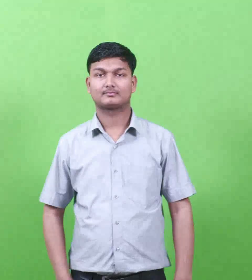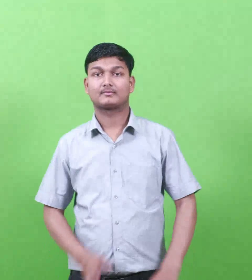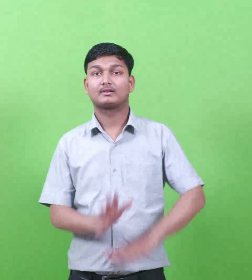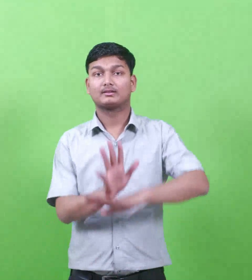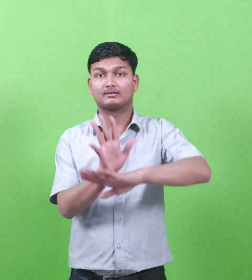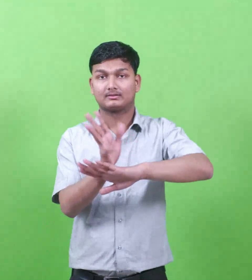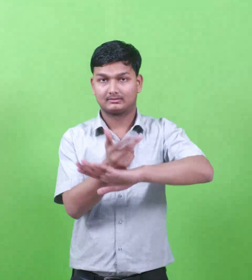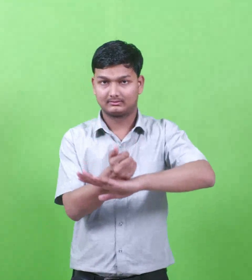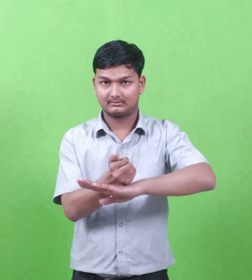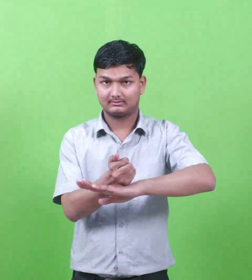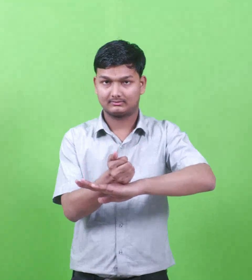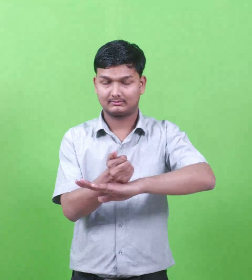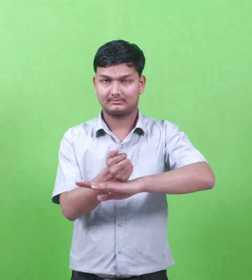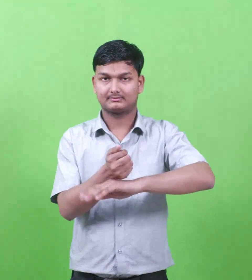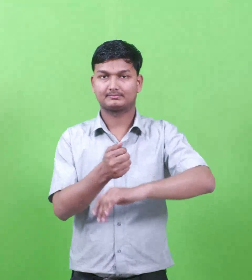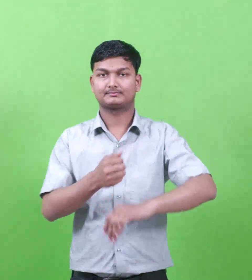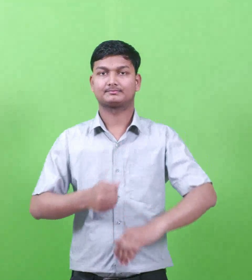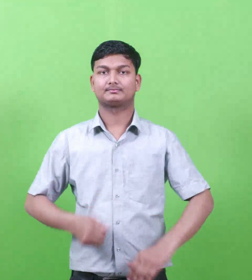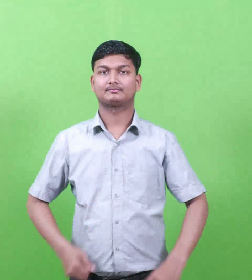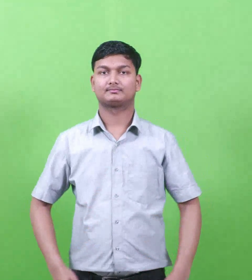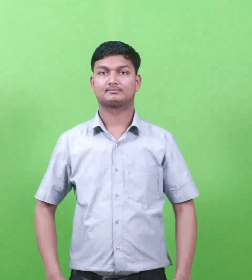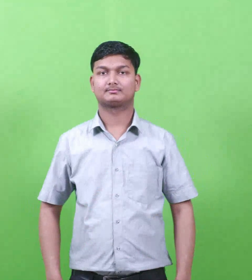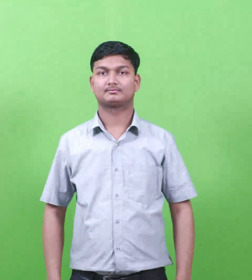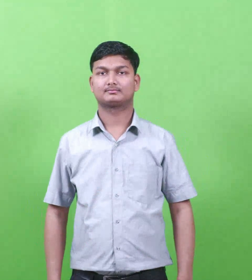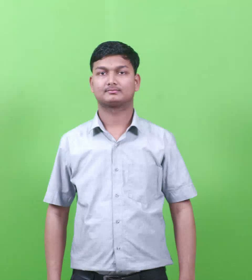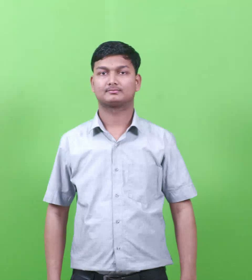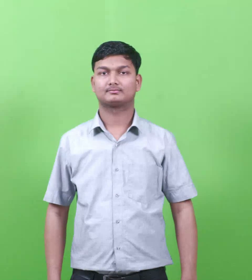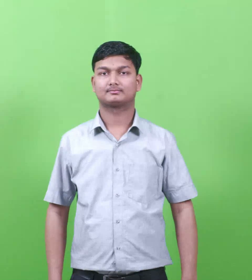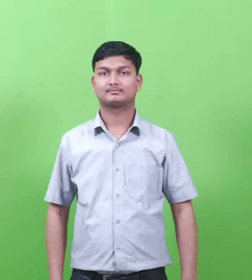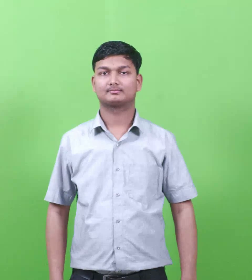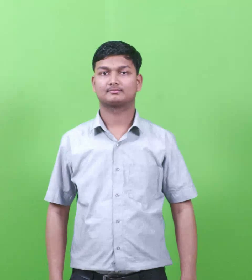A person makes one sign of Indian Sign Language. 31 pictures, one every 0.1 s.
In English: susanna
